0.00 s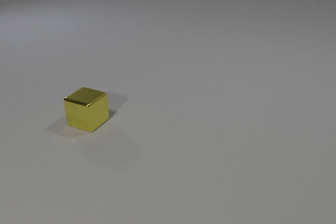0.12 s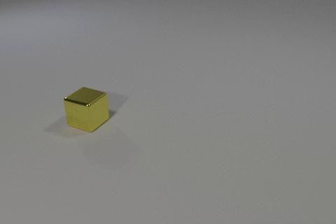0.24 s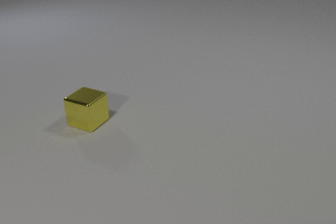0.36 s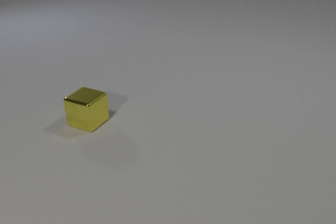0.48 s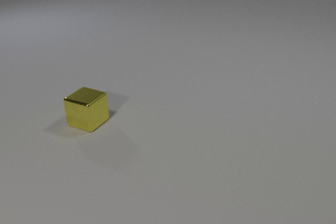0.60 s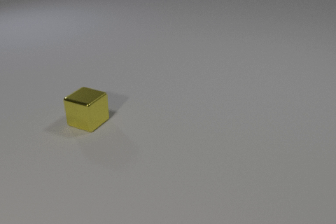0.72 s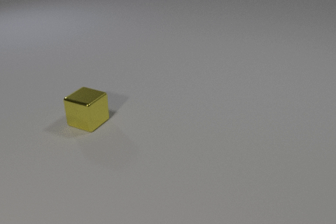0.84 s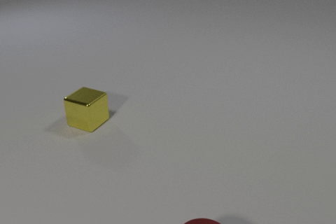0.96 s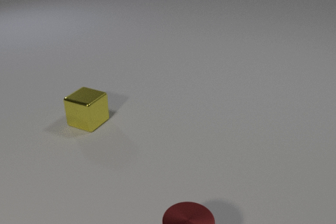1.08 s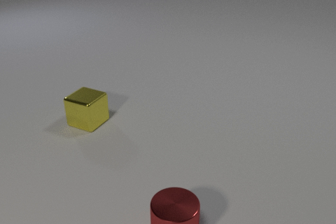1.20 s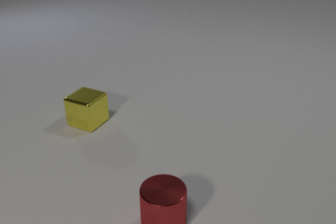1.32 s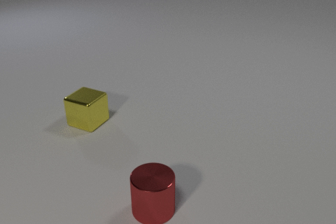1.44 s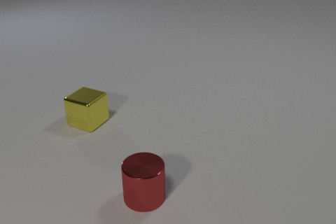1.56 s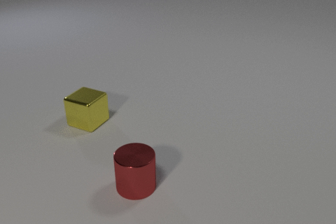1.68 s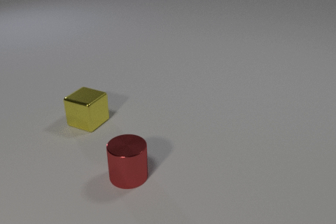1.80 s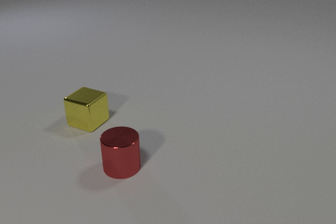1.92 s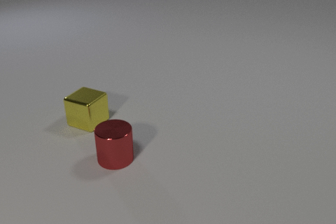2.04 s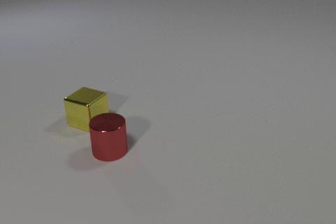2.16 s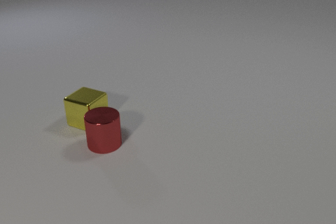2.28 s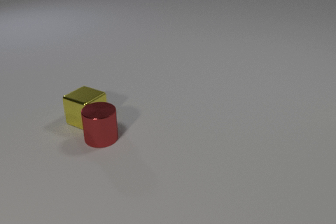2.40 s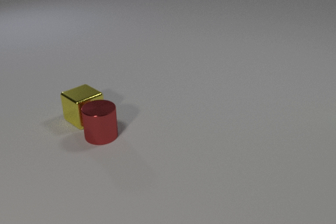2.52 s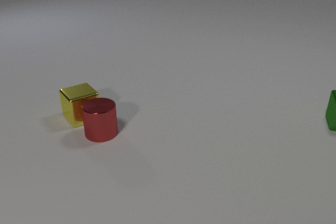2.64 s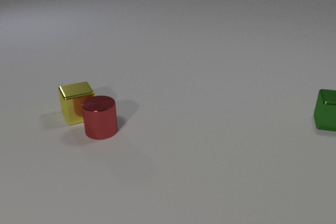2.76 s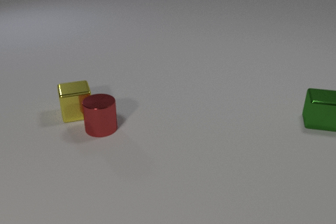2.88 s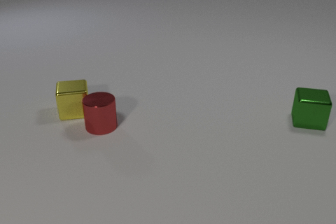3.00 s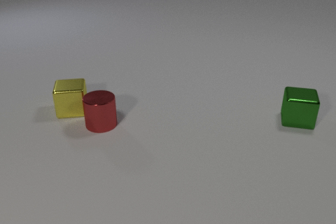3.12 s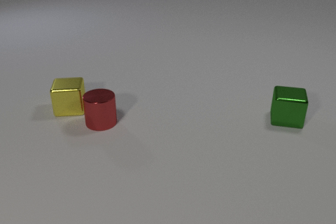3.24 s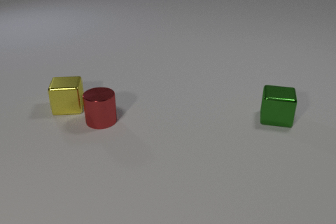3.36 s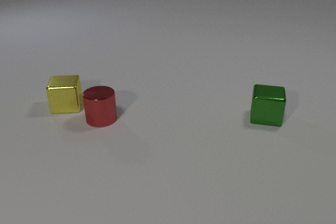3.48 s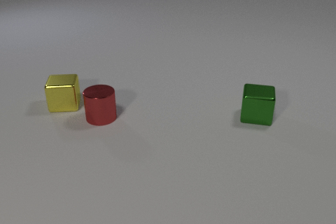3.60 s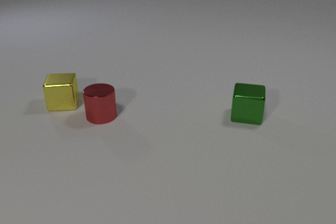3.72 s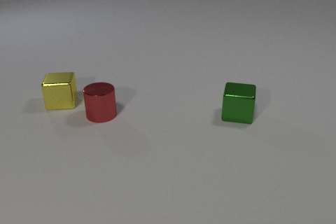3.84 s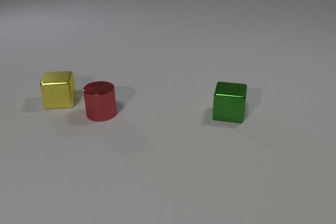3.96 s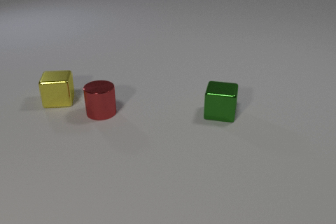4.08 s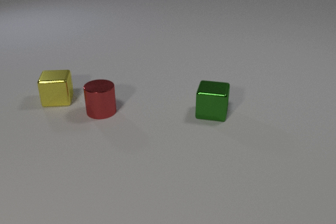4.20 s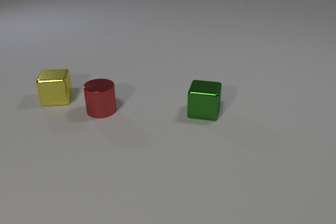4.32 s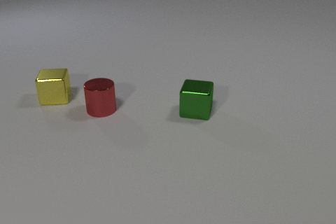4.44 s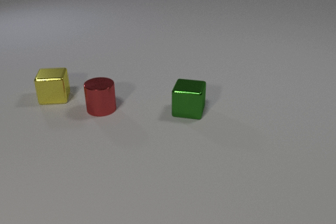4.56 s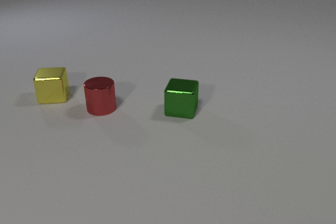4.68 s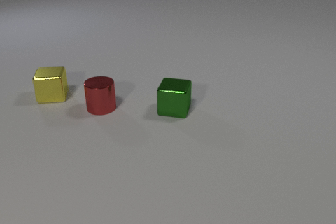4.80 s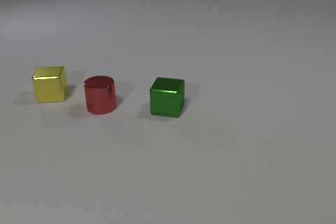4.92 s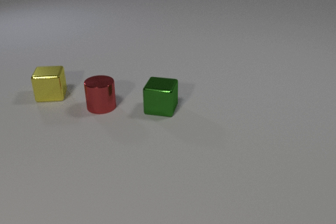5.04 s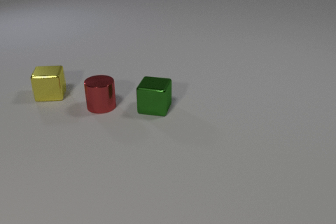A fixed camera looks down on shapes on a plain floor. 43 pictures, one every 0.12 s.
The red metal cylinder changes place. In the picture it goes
away from the camera.
The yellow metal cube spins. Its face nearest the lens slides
to the left.
0.00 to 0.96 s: The red metal cylinder comes in at the bottom edge, slides away from the camera and to the left.
0.96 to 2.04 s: The red metal cylinder slides away from the camera and to the left.
2.04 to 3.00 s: The red metal cylinder slides away from the camera. The yellow metal cube slides away from the camera and to the left, spins so that its near face slides to the left, clockwise seen from above. The green metal cube comes in at the right edge, slides to the left. The red metal cylinder and the yellow metal cube collide.
3.00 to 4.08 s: The red metal cylinder slides away from the camera. The yellow metal cube slides away from the camera and to the left. The green metal cube slides to the left.
4.08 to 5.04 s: The red metal cylinder slides away from the camera. The yellow metal cube slides away from the camera and to the left. The green metal cube slides to the left.
What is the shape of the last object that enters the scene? cube.
How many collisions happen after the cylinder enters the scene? 1.
How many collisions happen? 1.
